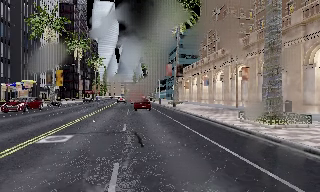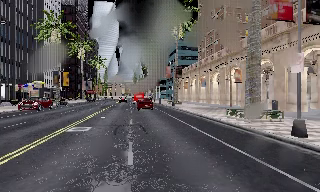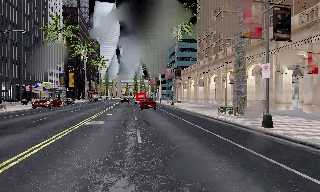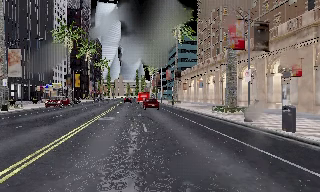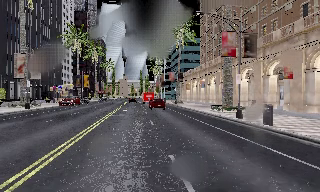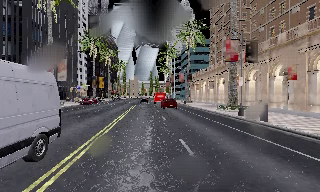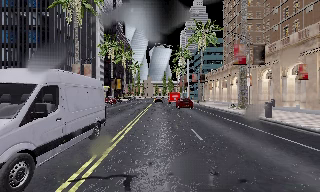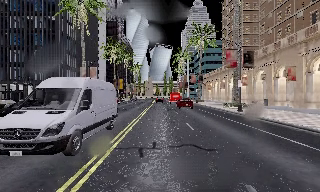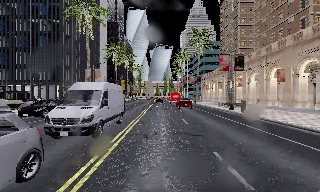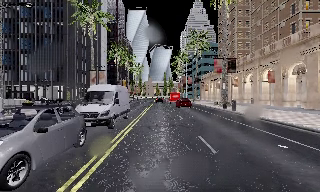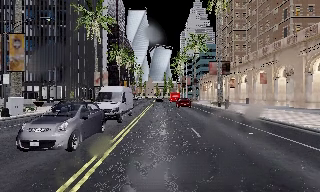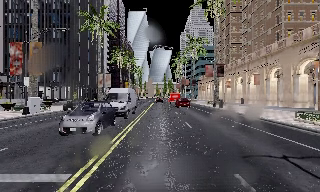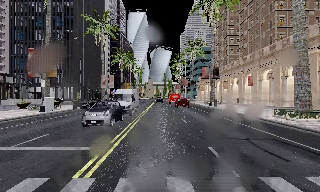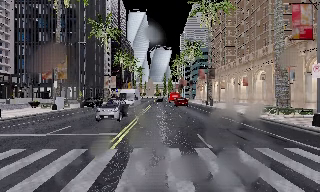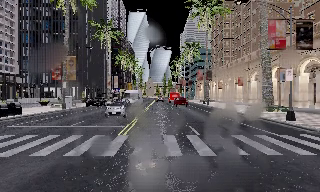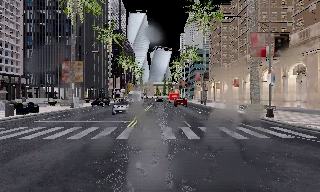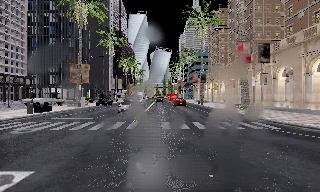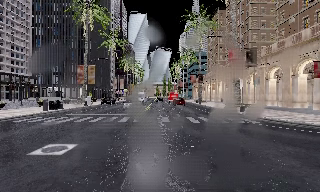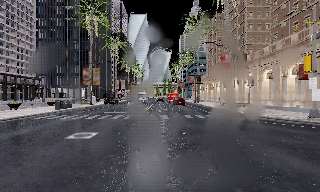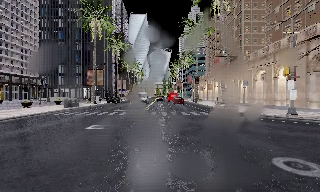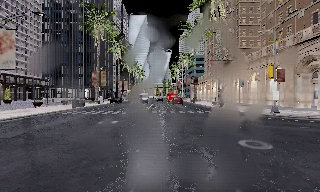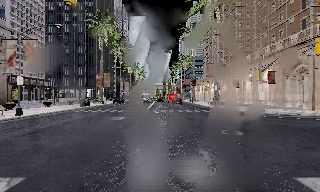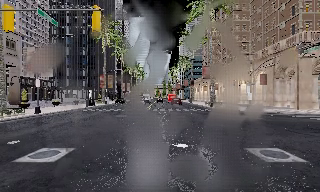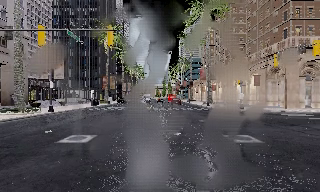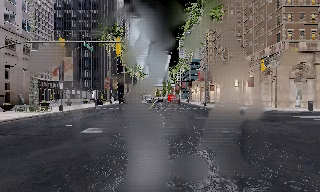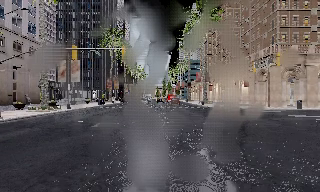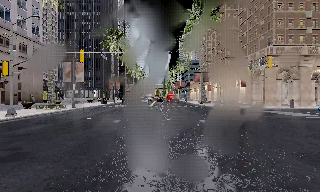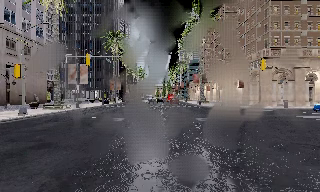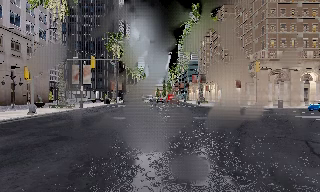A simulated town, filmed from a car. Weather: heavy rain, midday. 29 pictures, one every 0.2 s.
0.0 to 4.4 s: The scene slides to the right, as the camera pans about 10 degrees to its left. It travels backward, about 45 m, so what stands in front gets smaller.
4.4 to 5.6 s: The camera travels backward, about 9 m, so what stands in front gets smaller. It loses speed.
The film runs backward here.
